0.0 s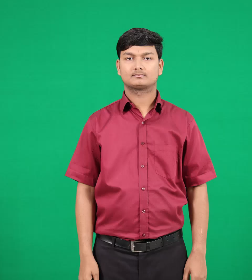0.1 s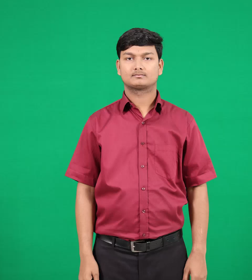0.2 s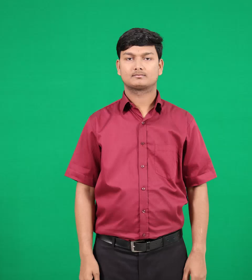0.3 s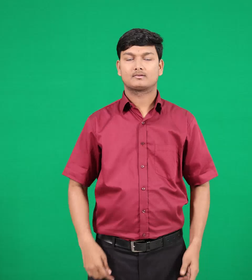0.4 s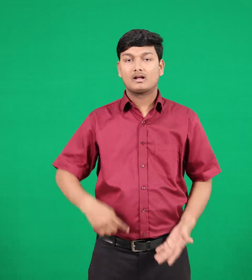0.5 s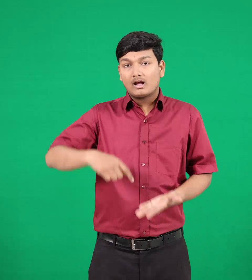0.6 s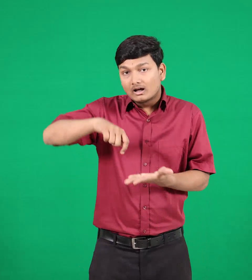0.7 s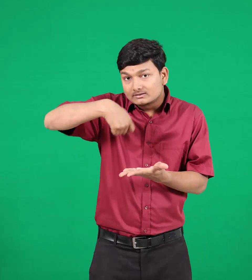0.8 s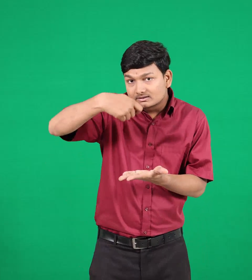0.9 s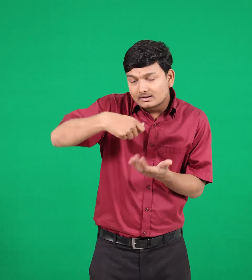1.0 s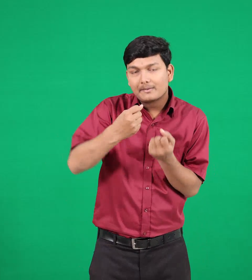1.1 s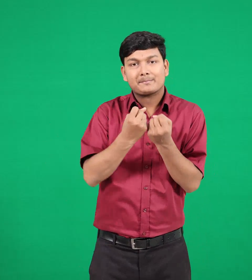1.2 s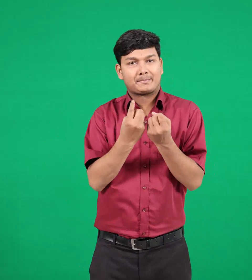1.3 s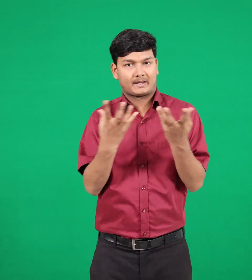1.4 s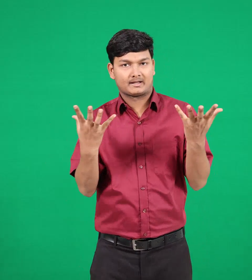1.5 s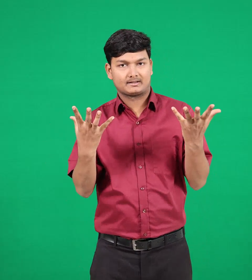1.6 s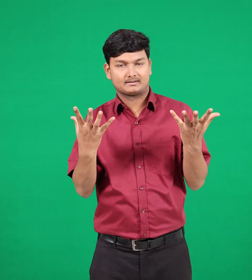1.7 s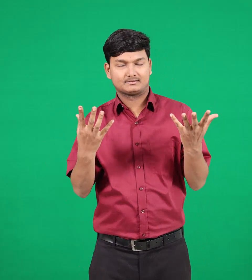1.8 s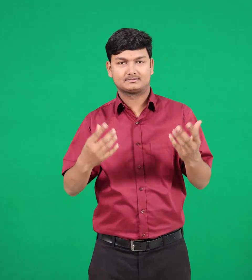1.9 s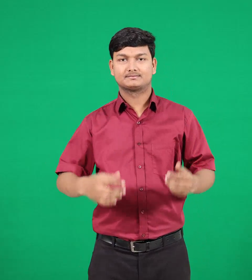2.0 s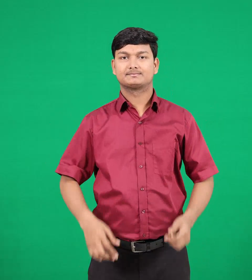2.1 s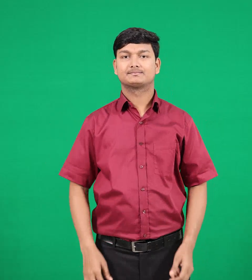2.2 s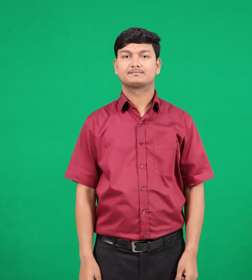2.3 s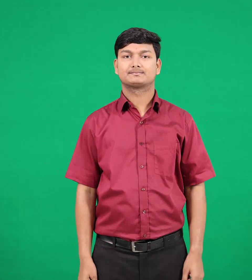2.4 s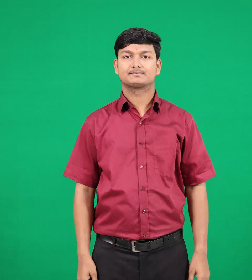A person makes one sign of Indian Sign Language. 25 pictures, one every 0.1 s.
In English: spoons
